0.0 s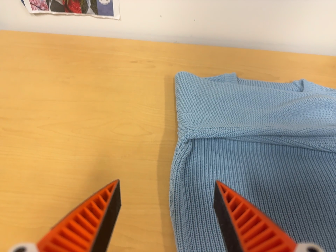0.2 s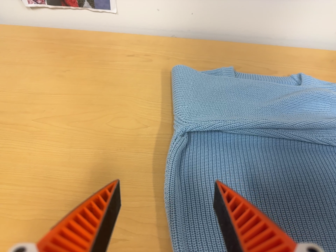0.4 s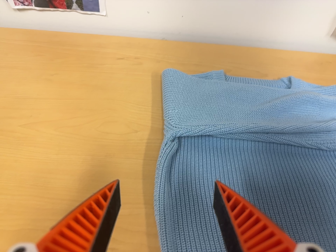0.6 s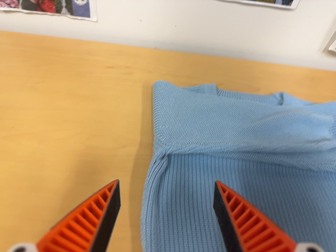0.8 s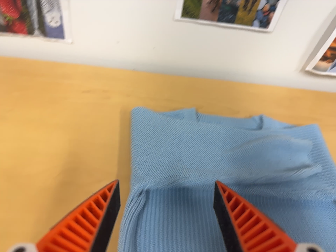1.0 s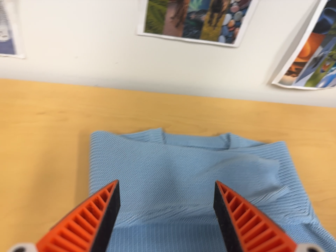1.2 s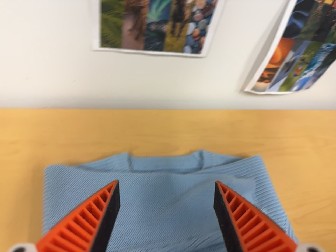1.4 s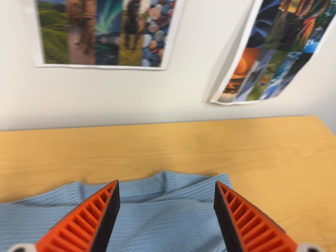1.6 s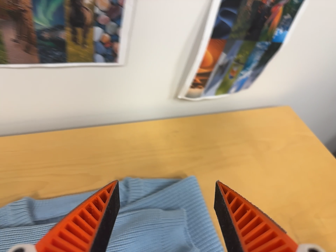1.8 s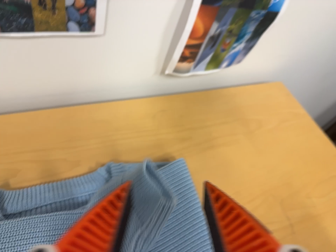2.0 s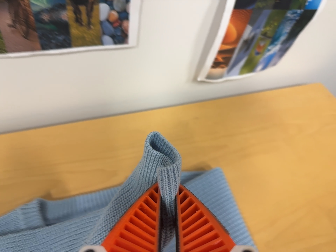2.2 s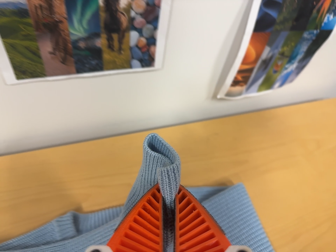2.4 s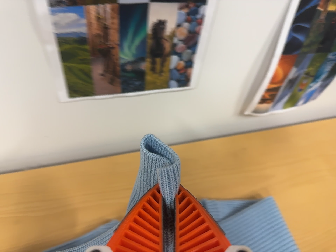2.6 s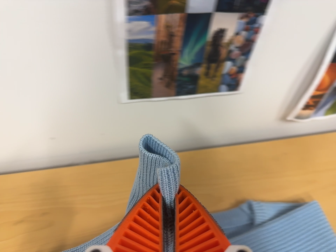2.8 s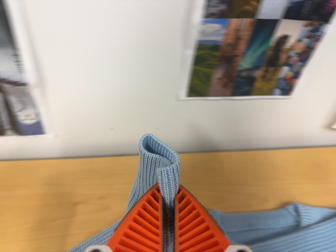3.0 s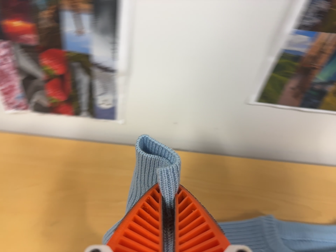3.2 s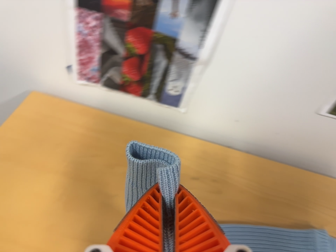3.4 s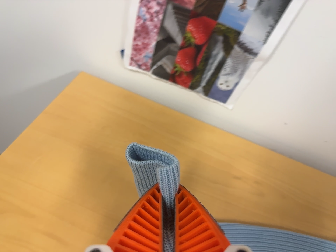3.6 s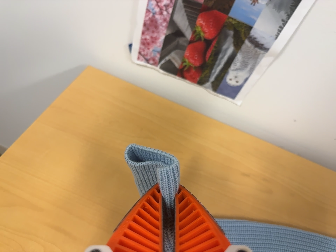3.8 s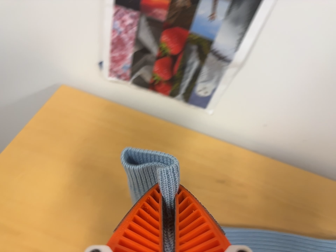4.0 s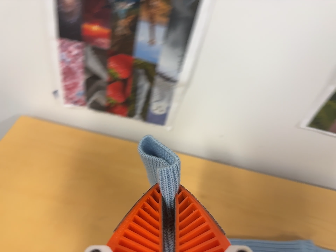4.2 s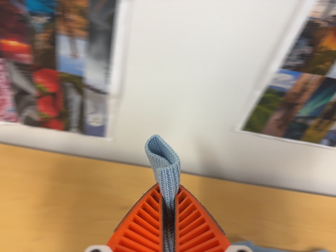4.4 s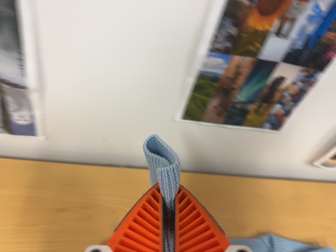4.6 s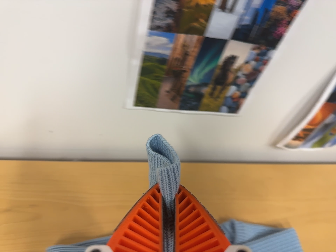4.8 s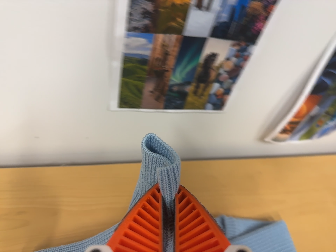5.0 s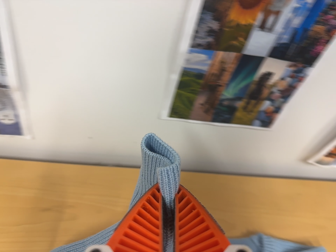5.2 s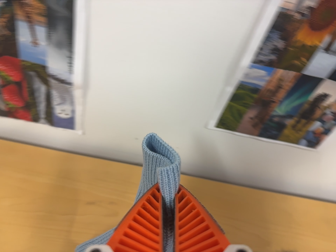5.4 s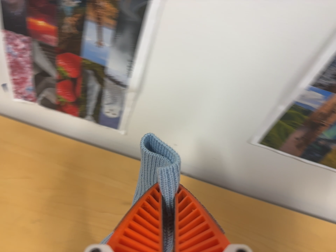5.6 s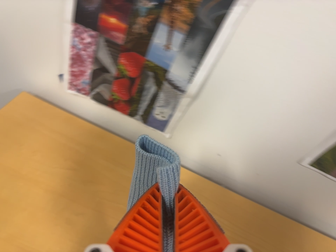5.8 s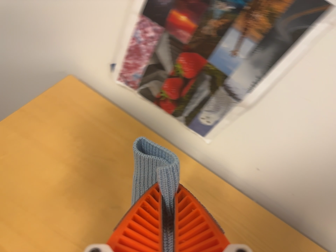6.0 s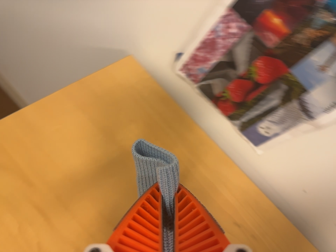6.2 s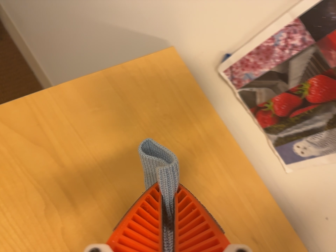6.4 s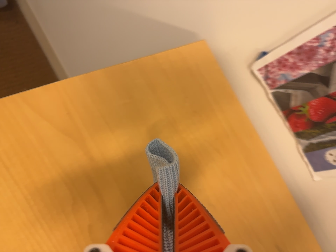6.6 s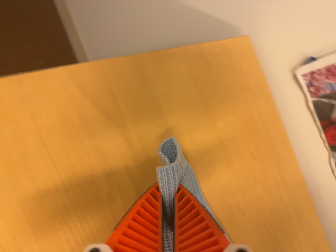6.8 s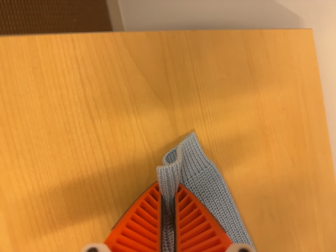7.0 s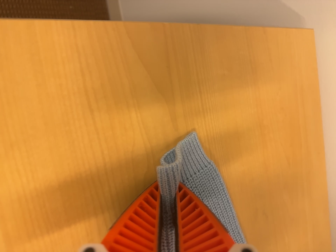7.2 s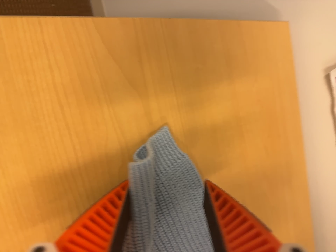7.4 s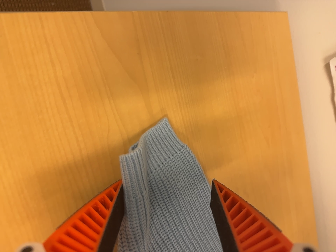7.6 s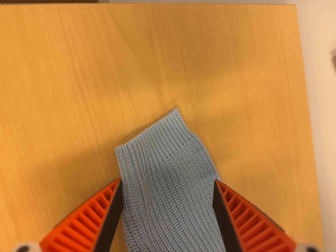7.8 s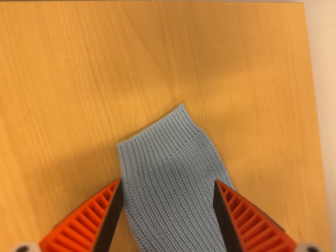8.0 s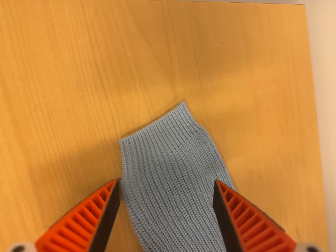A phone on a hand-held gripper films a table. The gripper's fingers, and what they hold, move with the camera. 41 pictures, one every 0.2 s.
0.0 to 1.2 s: The camera swings to its right by about 15 degrees, and the scene slides to the left. It travels toward the top of its view, forward and to its right, about 20 cm, so close, fixed things drift downward.
1.2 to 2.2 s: The camera travels forward and toward the top of its view, about 12 cm, so what stands in front looms larger.
2.2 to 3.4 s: The scene slides to the right, as the camera pans about 25 degrees to its left. It travels to its left, about 38 cm, so close, fixed things drift to the right. It rolls about its line of sight by about 30 degrees, and the scene rotates clockwise.
3.4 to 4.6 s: The scene slides to the left, as the camera pans about 20 degrees to its right. It travels to its right, about 26 cm, so close, fixed things drift to the left. It rolls about its line of sight by about 20 degrees, and the scene rotates counterclockwise.
4.6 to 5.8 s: The camera pans to its left by about 20 degrees. It travels to its left, about 26 cm, so close, fixed things drift to the right. It rolls about its line of sight by about 30 degrees, and the scene rotates clockwise.
5.8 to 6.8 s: The camera travels to its left, about 26 cm, so close, fixed things drift to the right. Its aim tips toward the bottom of its view by about 10 degrees, and the scene shifts upward. It rolls about its line of sight by about 45 degrees, and the scene rotates clockwise.
6.8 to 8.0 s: The camera shifts only a little, or ends up much as it began.
The film runs backward here.
